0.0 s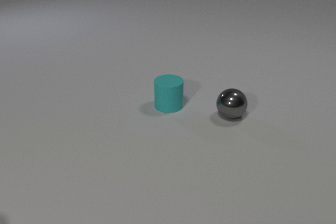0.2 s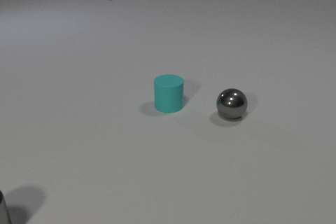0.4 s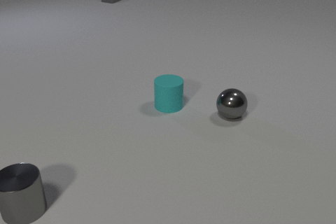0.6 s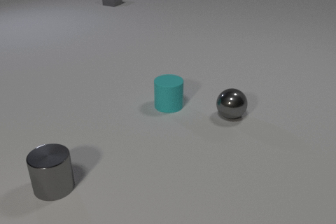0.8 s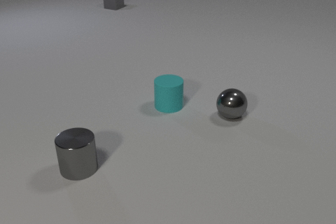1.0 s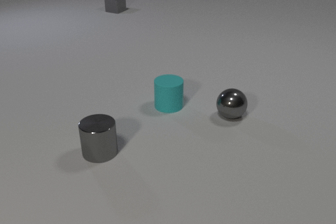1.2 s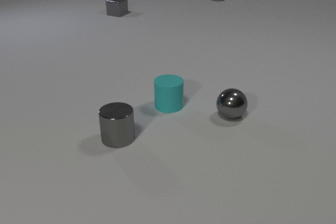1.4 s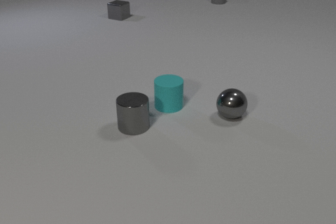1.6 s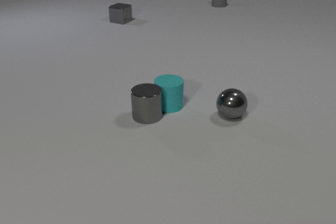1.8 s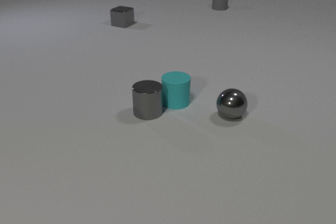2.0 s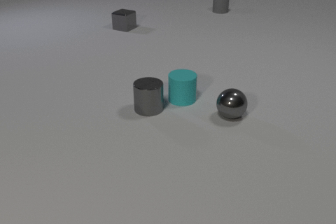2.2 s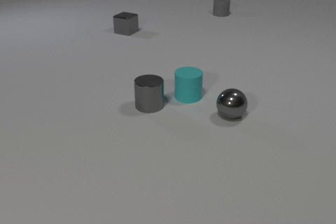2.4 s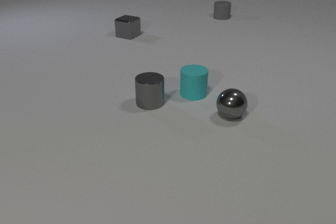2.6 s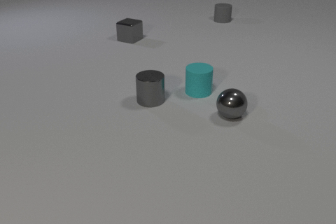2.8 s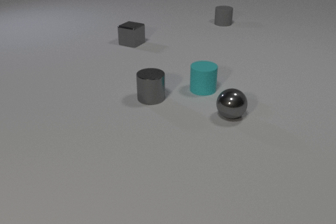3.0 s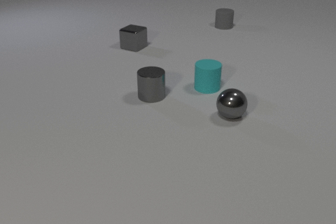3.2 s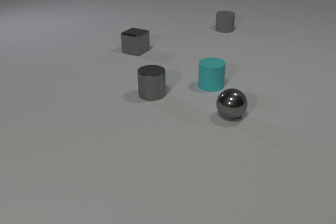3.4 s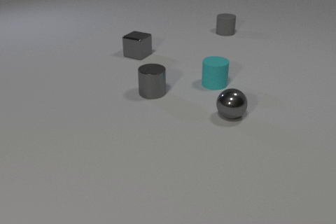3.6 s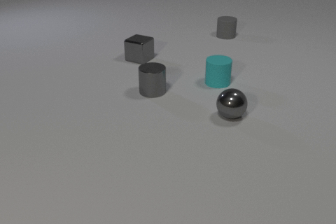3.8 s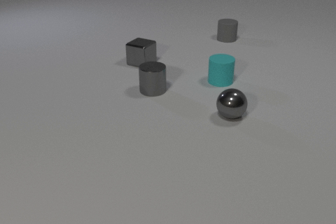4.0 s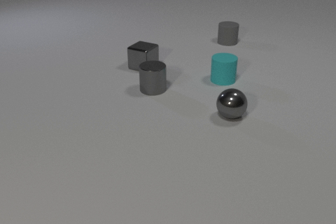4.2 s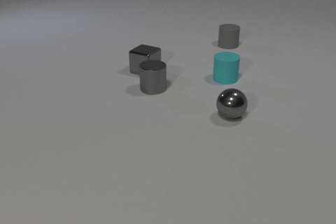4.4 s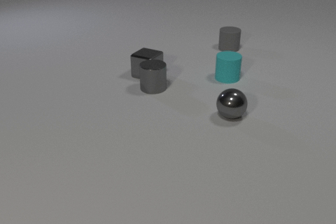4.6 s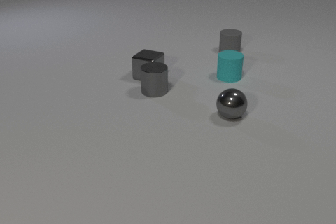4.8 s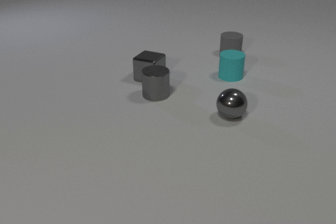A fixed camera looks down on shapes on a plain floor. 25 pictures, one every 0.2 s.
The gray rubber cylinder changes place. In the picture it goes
toward the camera.
The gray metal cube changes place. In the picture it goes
toward the camera.
0.0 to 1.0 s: The gray metal cylinder comes in at the left edge, slides to the right and away from the camera. The gray metal cube comes in at the top edge, slides toward the camera. The gray rubber cylinder comes in at the top edge, slides toward the camera.
1.0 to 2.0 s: The gray metal cylinder slides away from the camera and to the right. The cyan rubber cylinder slides away from the camera and to the right. The gray metal cube slides toward the camera. The gray rubber cylinder slides toward the camera. The gray metal cylinder and the cyan rubber cylinder collide.
2.0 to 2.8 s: The gray metal cylinder slides away from the camera. The cyan rubber cylinder slides away from the camera and to the right. The gray metal cube slides toward the camera. The gray rubber cylinder slides toward the camera.
2.8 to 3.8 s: The gray metal cylinder slides away from the camera. The cyan rubber cylinder slides away from the camera and to the right. The gray metal cube slides toward the camera. The gray rubber cylinder slides toward the camera.
3.8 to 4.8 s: The gray metal cylinder slides toward the camera. The cyan rubber cylinder slides away from the camera and to the right. The gray metal cube slides toward the camera. The gray rubber cylinder slides toward the camera. The gray metal cylinder and the gray metal cube collide.
What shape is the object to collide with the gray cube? cylinder.
How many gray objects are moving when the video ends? 3.
What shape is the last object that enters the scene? cylinder.
